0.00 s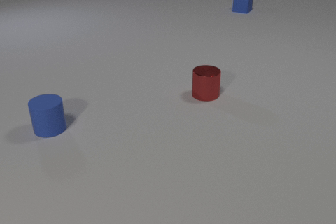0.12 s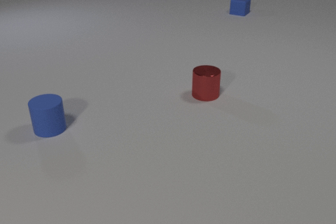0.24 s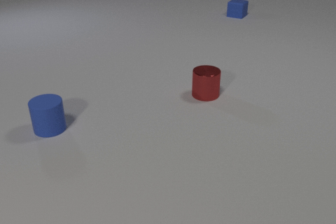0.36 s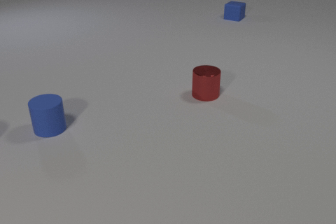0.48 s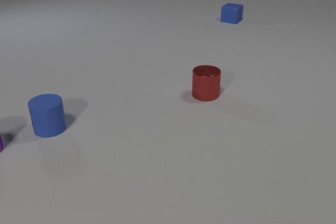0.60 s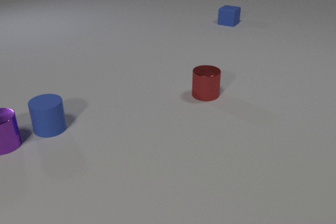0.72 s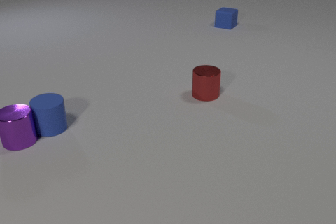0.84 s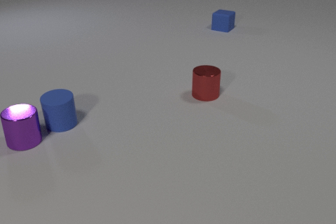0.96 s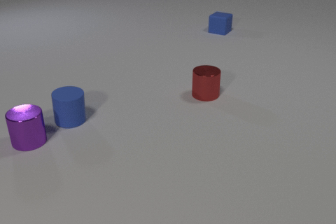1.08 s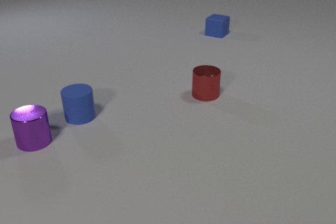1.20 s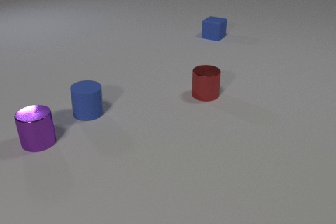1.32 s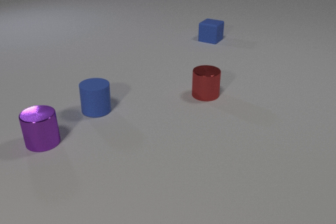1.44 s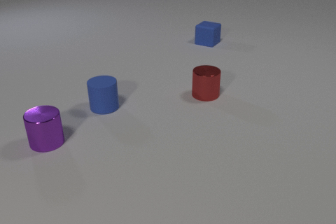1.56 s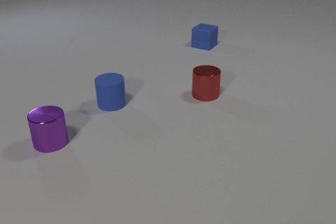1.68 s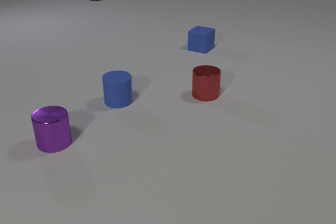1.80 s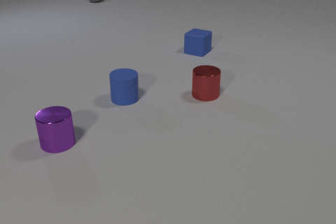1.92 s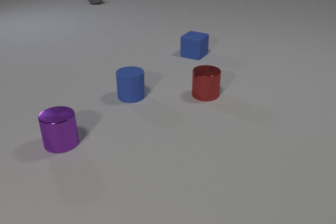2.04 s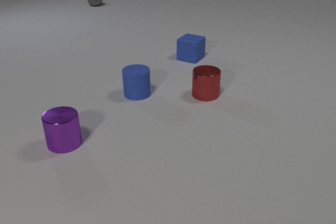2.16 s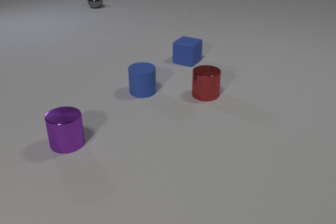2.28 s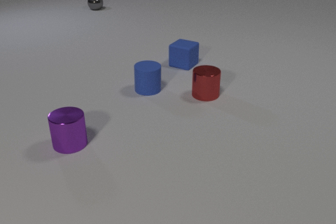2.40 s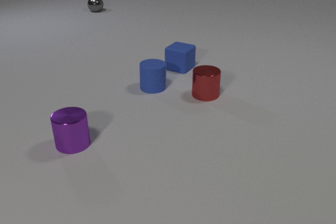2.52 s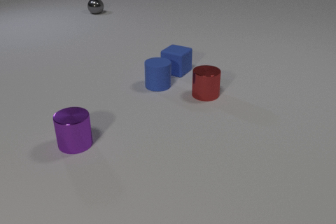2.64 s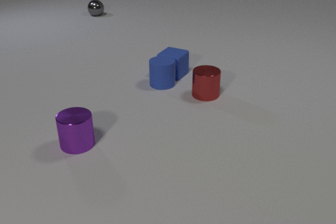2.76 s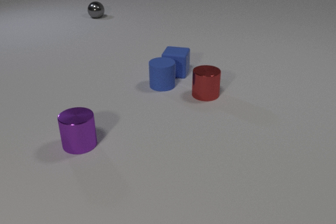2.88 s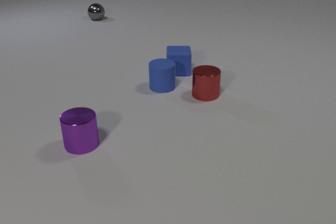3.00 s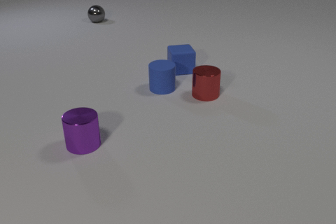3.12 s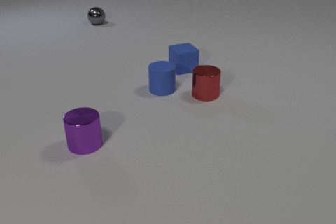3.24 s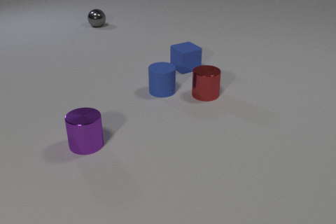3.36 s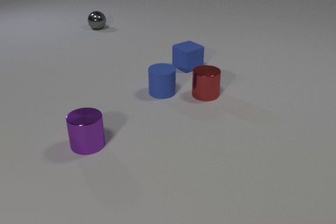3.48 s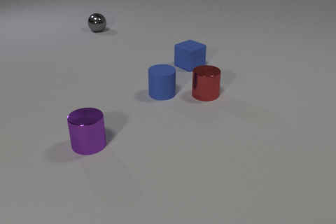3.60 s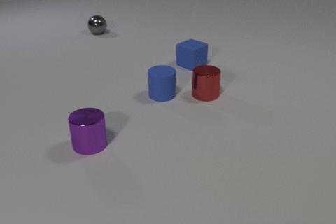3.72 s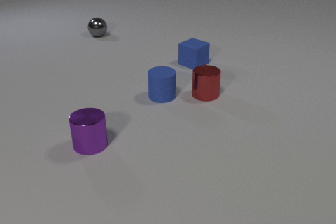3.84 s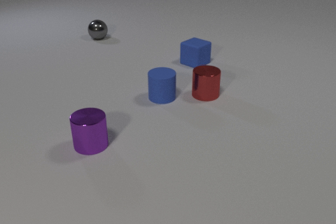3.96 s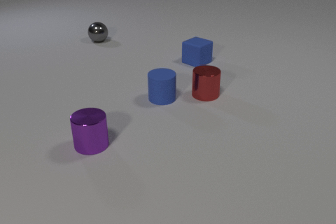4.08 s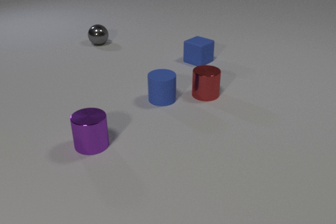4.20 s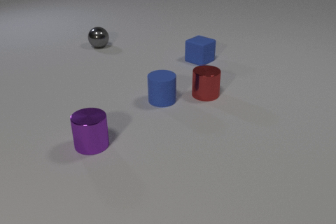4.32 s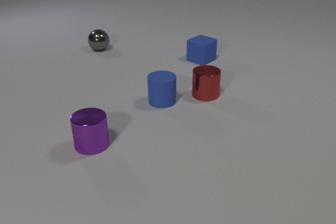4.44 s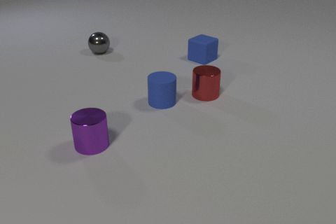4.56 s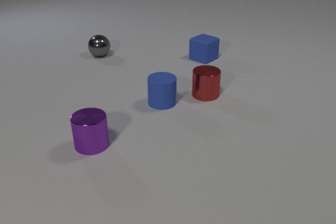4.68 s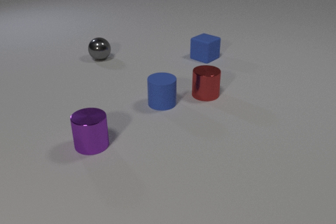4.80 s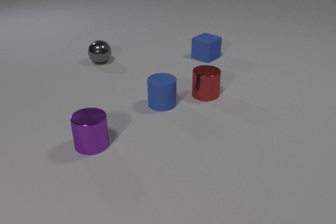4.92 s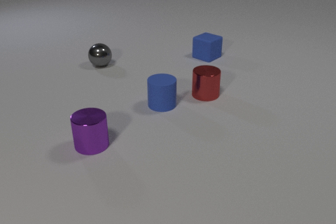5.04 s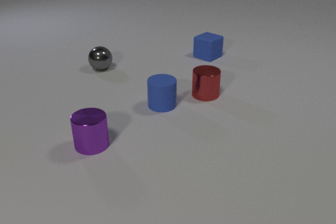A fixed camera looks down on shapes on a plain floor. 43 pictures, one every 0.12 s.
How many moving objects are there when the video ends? 3.
Are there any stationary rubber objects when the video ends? no.
How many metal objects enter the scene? 2.
0.00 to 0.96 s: The purple metal cylinder comes in at the left edge, slides to the right. The blue rubber cylinder slides to the right and away from the camera. The blue rubber cube slides toward the camera. The purple metal cylinder and the blue rubber cylinder collide.
0.96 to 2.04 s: The purple metal cylinder slides to the right and toward the camera. The blue rubber cylinder slides to the right and away from the camera. The blue rubber cube slides toward the camera. The gray metal sphere comes in at the top edge, rolls toward the camera.
2.04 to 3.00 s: The purple metal cylinder slides to the right. The blue rubber cylinder slides to the right and away from the camera. The blue rubber cube slides toward the camera, spins counterclockwise seen from above by about 45 degrees, its near face sliding to the right. The gray metal sphere rolls toward the camera. The blue rubber cylinder and the blue rubber cube collide.
3.00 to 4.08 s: The purple metal cylinder slides to the right. The blue rubber cylinder slides toward the camera. The blue rubber cube slides away from the camera and to the right, spins so that its near face slides to the right, counterclockwise seen from above. The gray metal sphere rolls toward the camera.
4.08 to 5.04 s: The blue rubber cylinder slides toward the camera. The blue rubber cube slides away from the camera and to the right. The gray metal sphere rolls toward the camera.
